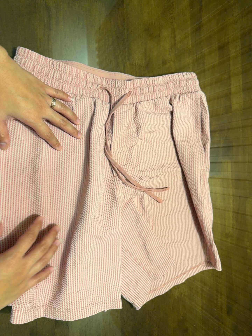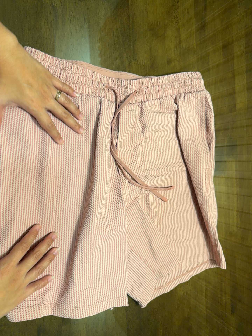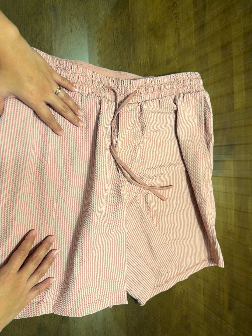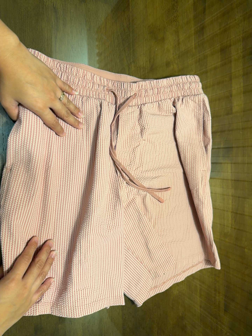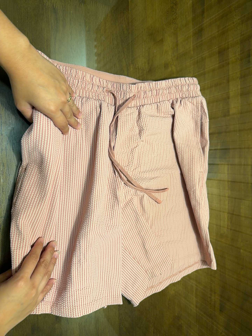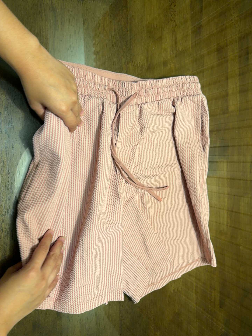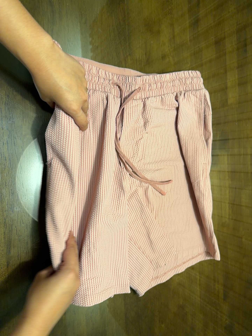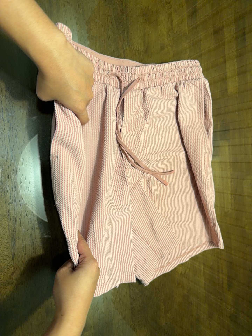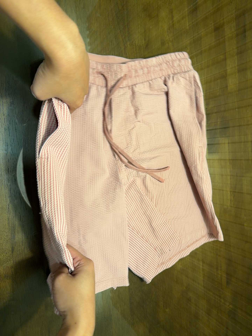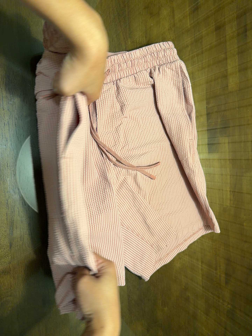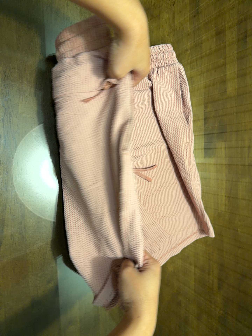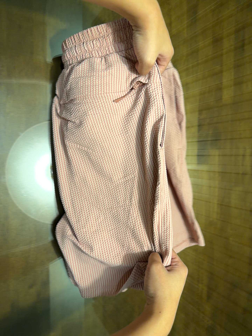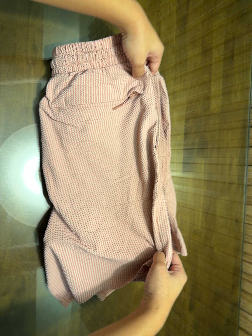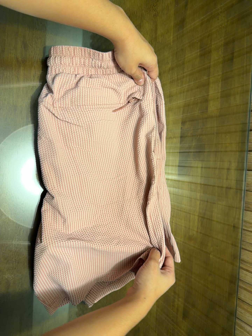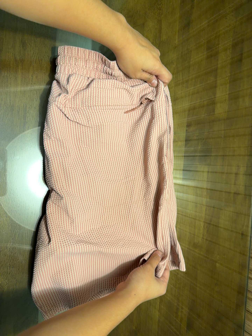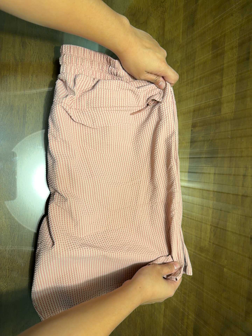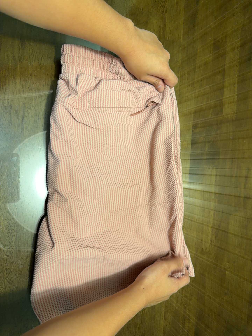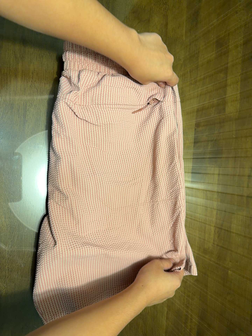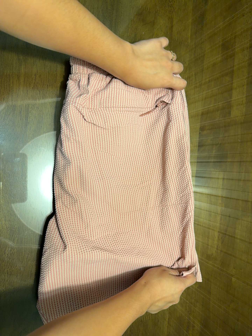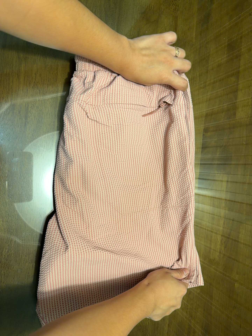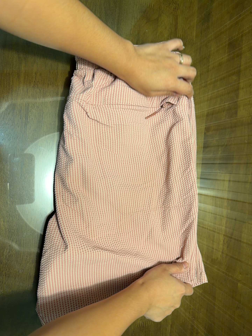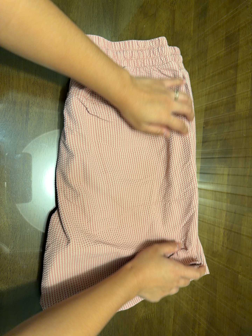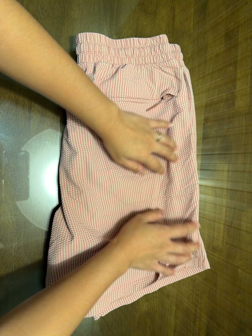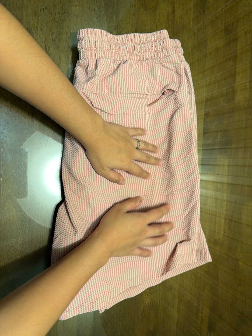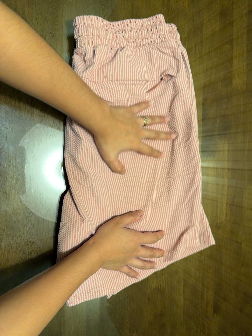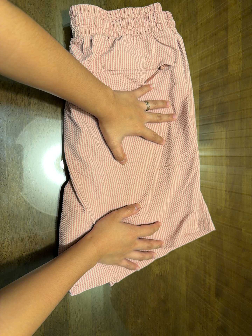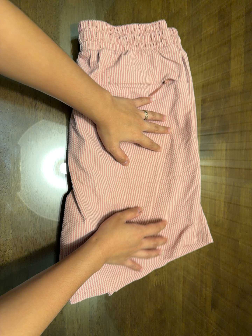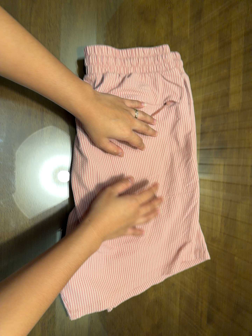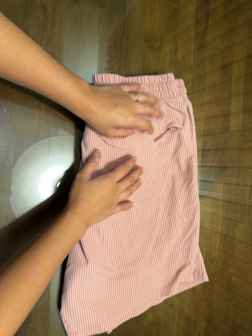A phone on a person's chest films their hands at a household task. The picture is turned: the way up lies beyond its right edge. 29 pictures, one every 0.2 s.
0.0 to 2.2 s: The camera shifts only a little, or ends up much as it began.
2.2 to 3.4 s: The camera travels to its right and forward, about 10 cm.
3.4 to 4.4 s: The camera shifts only a little, or ends up much as it began.
4.4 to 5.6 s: The camera travels toward the top of its view, about 8 cm, so close, fixed things drift downward.
The film runs forward here.
